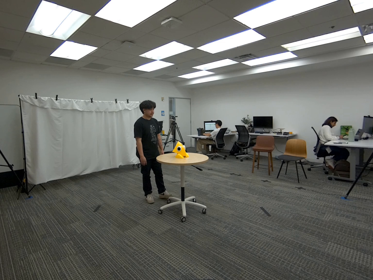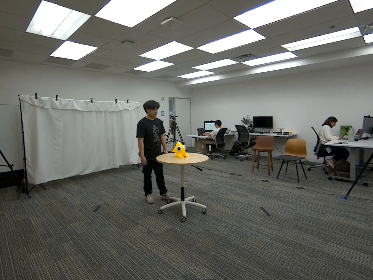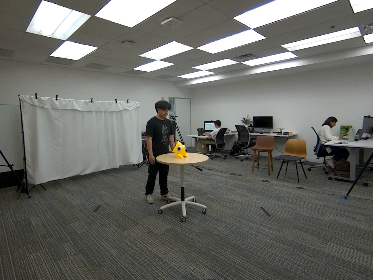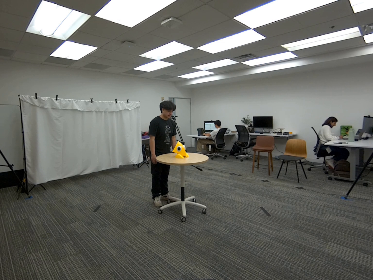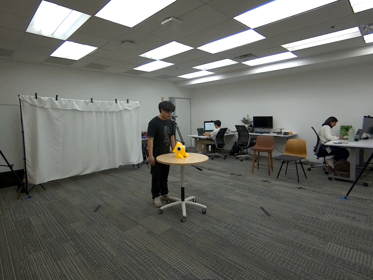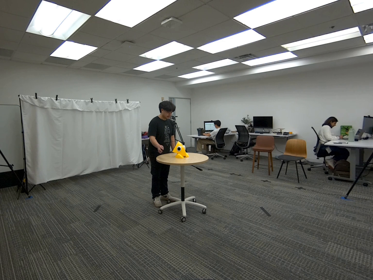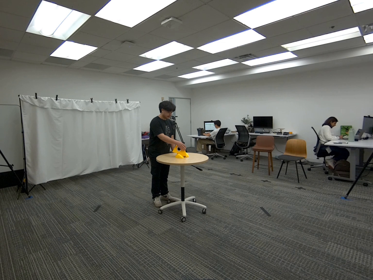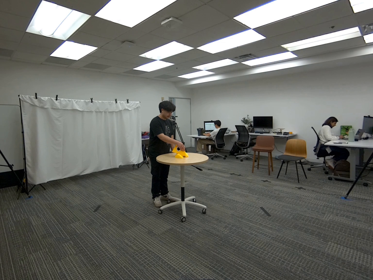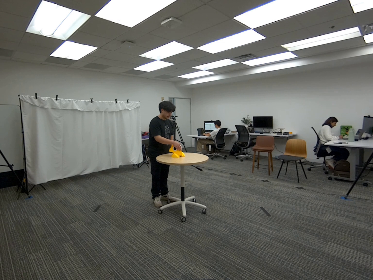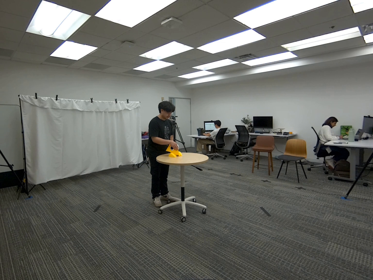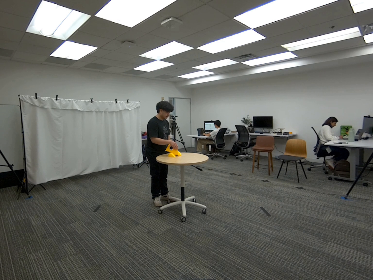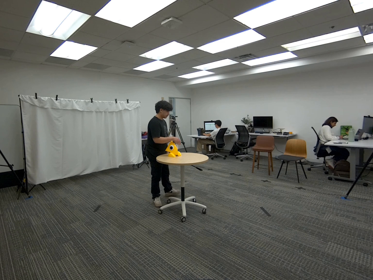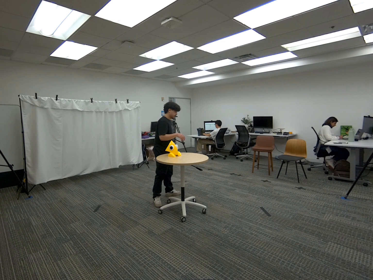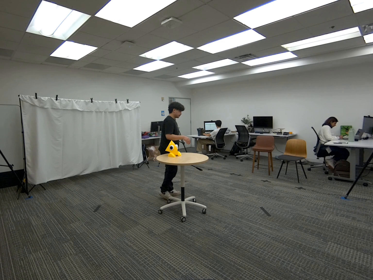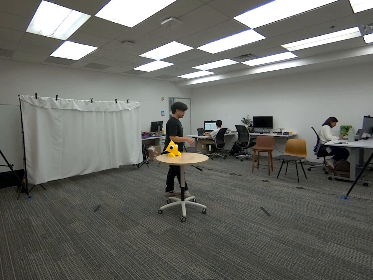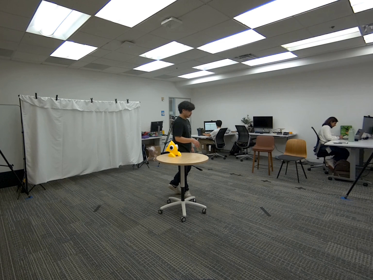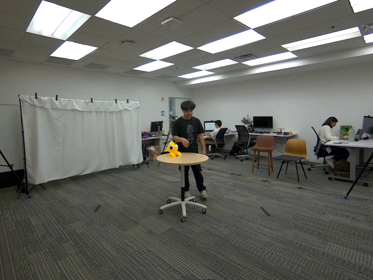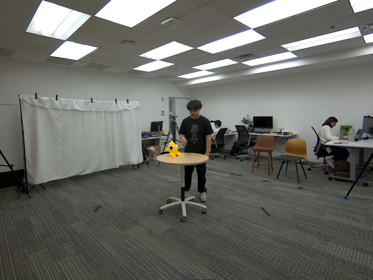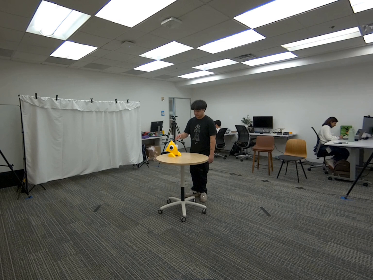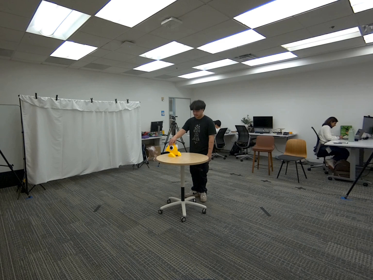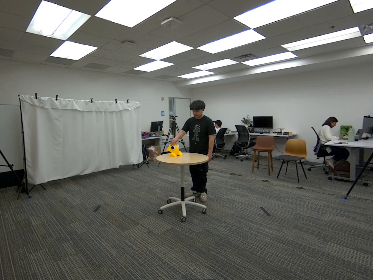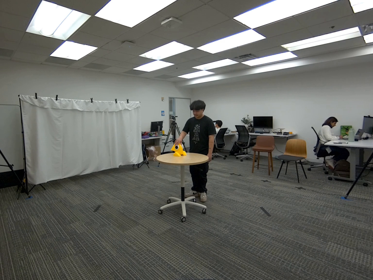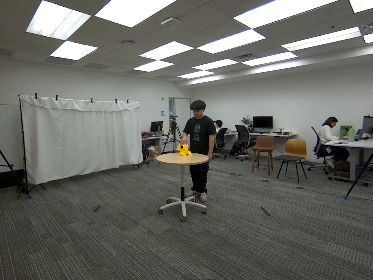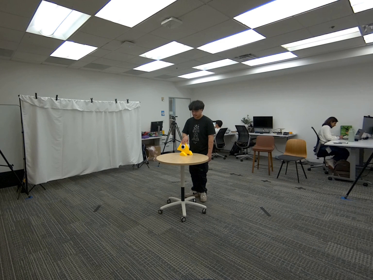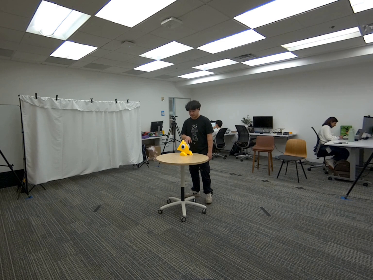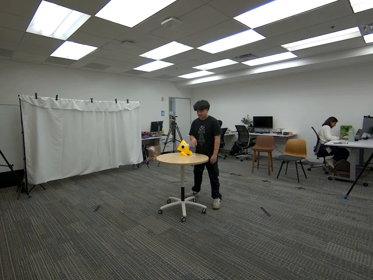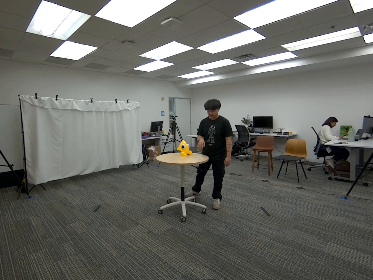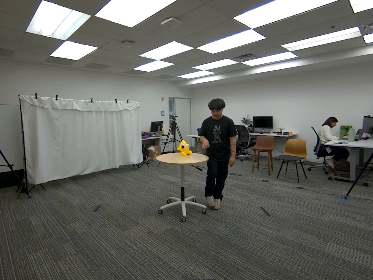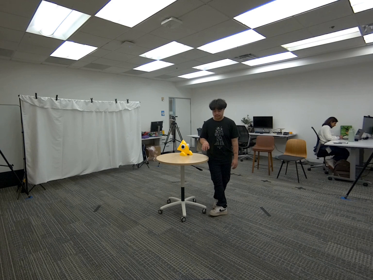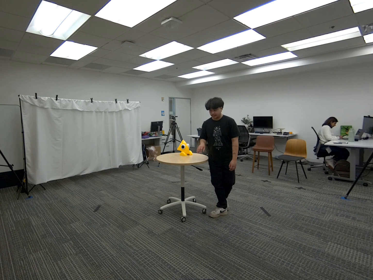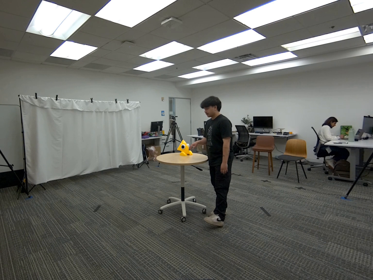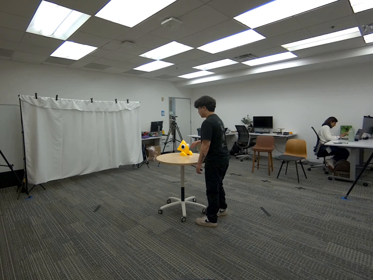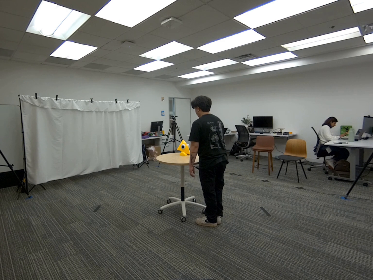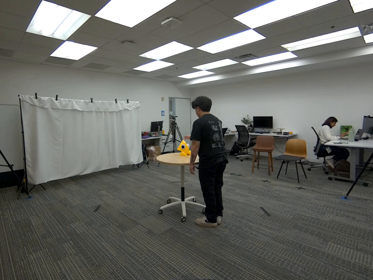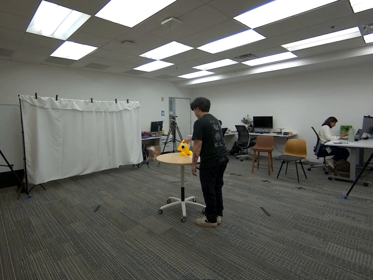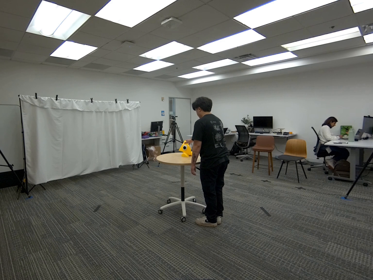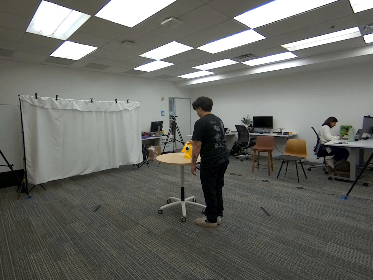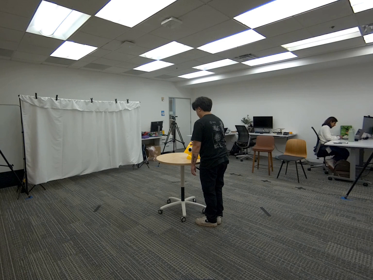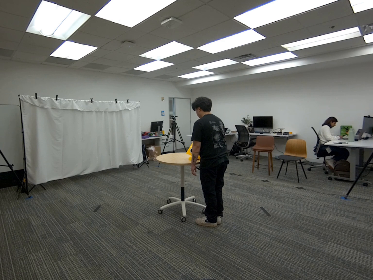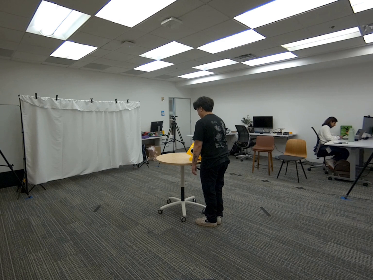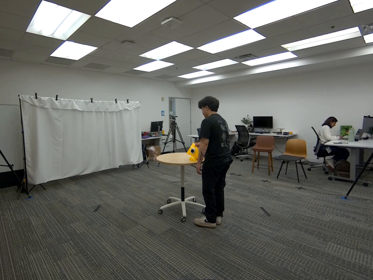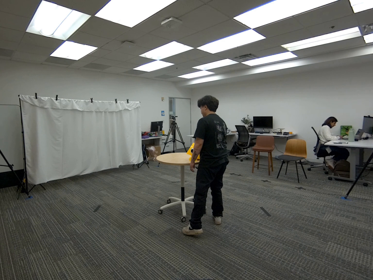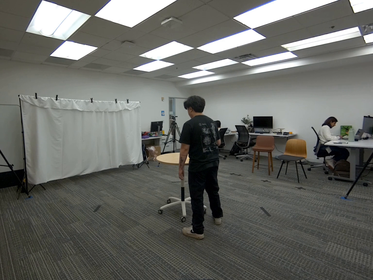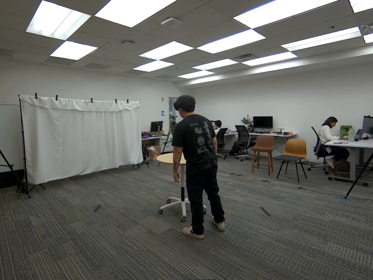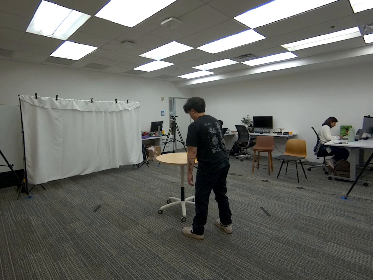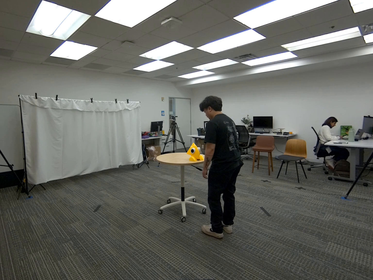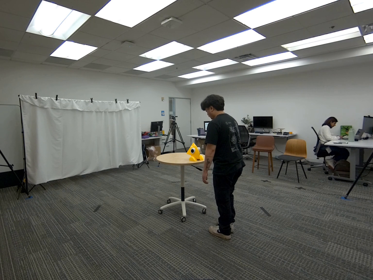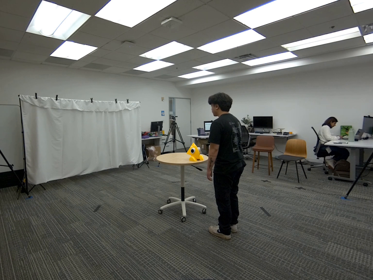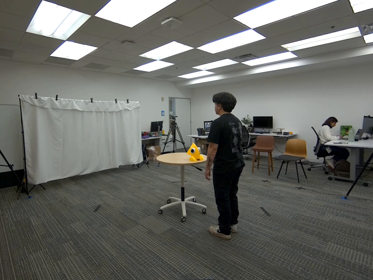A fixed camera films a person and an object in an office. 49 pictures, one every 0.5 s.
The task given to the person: Walk over to the yellow toy on the round table and pull the yellow toy towards you as you walk around the round table. Step away when complete.
